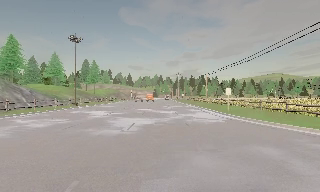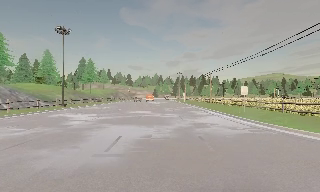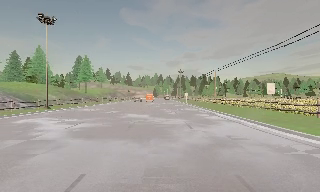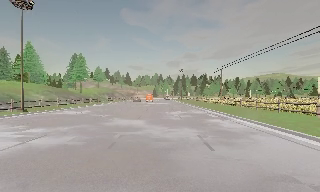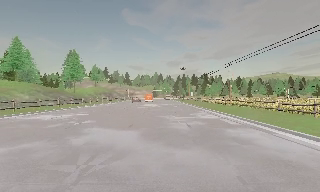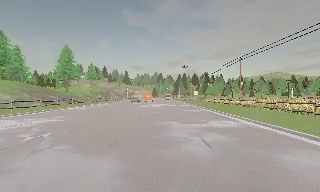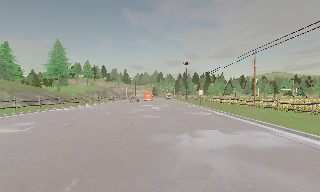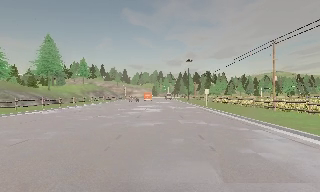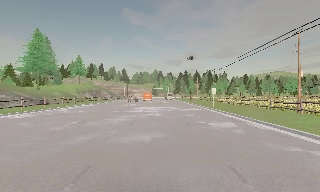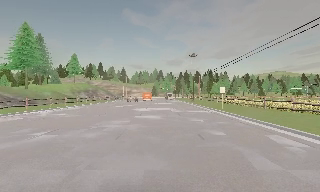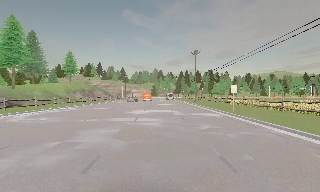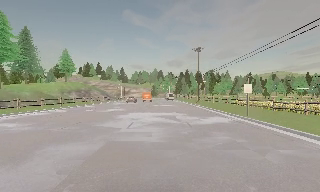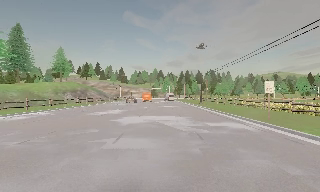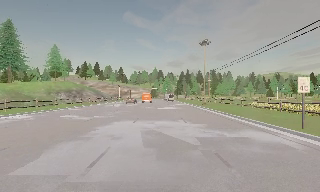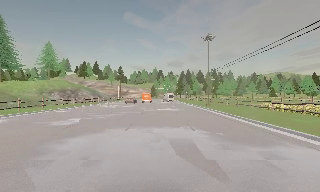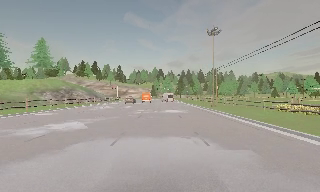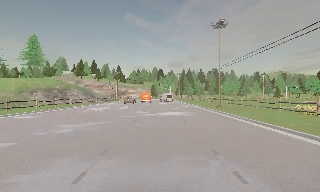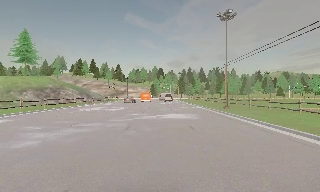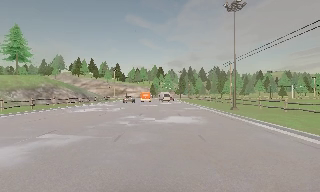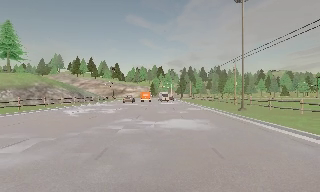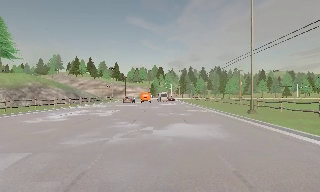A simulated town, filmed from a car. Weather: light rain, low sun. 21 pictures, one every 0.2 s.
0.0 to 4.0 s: The camera travels forward, about 55 m, so what stands in front looms larger. It loses speed.
The film runs forward here.
